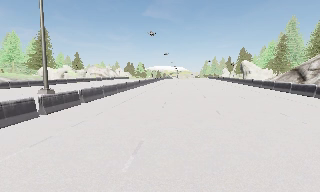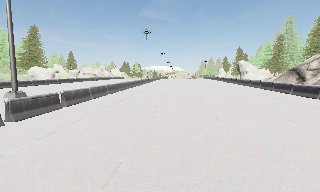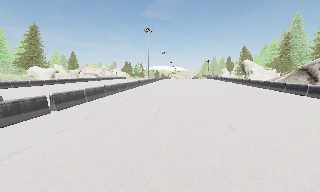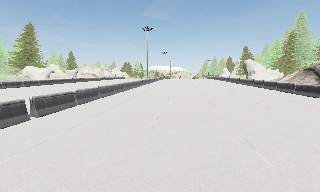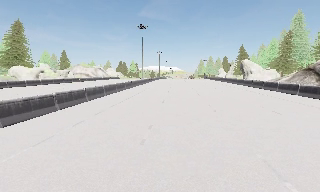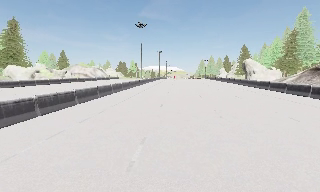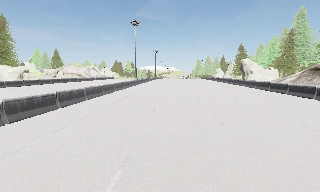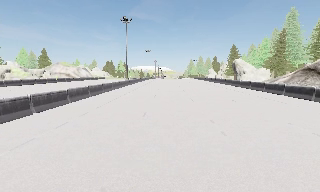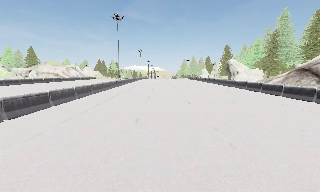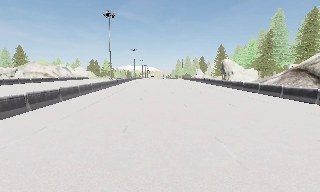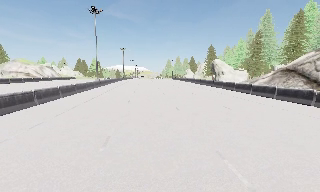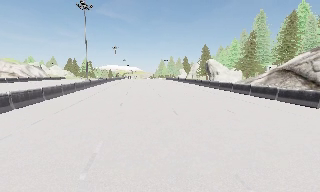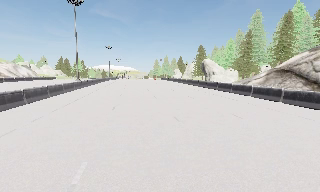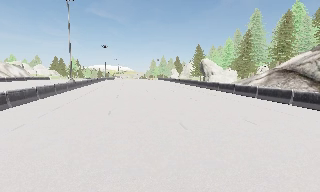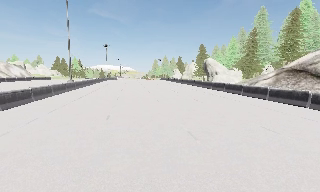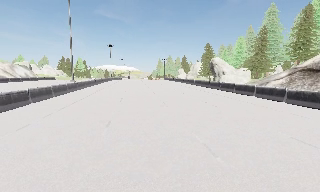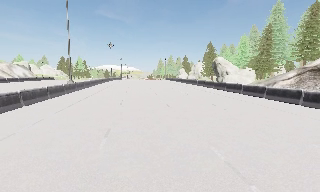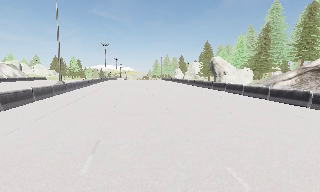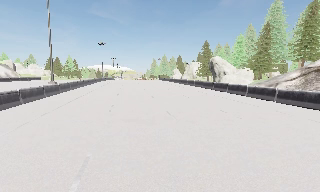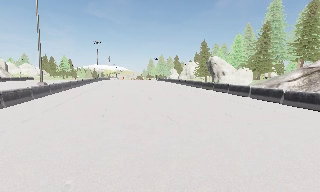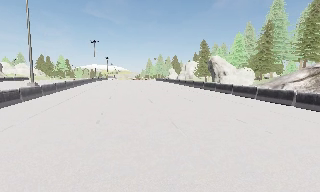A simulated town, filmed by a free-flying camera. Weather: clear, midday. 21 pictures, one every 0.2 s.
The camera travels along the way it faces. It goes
forward.
0.0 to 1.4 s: The camera travels forward, about 10 m, so what stands in front looms larger.
1.4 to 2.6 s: The scene slides to the left, as the camera pans about 15 degrees to its right. It travels forward, about 7 m, so what stands in front looms larger.
2.6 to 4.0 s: The camera travels forward, about 8 m, so what stands in front looms larger.
The film runs forward here.
